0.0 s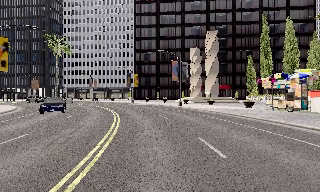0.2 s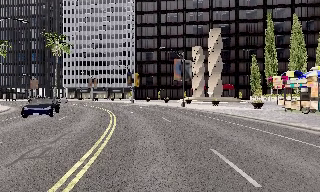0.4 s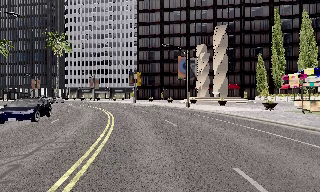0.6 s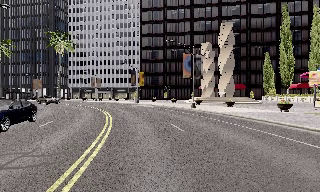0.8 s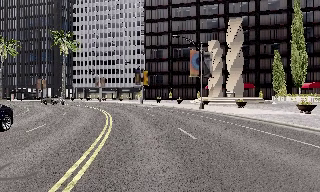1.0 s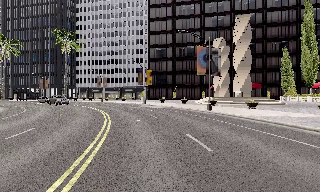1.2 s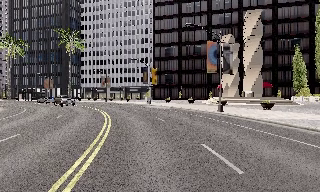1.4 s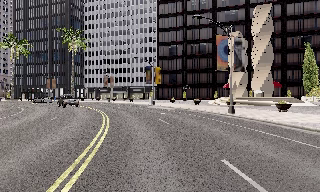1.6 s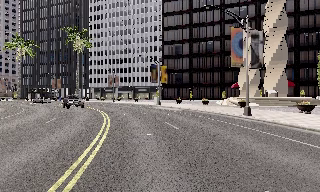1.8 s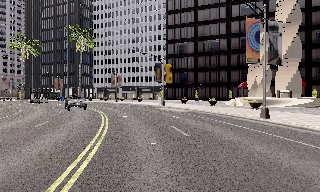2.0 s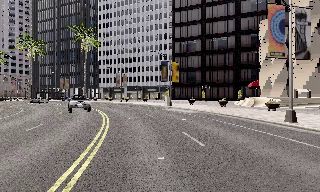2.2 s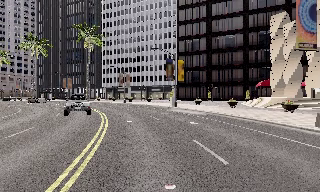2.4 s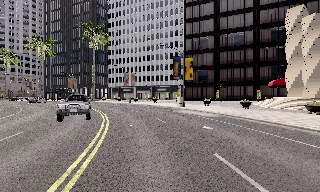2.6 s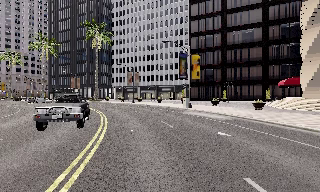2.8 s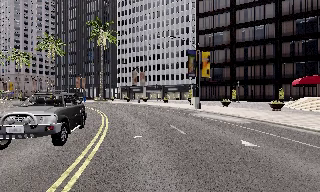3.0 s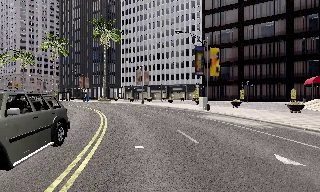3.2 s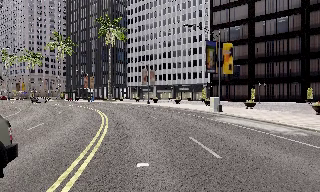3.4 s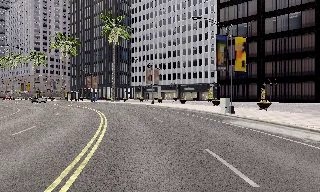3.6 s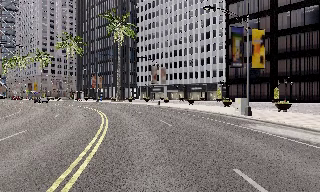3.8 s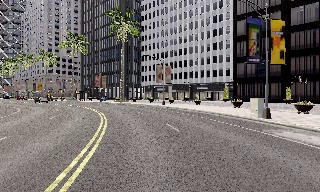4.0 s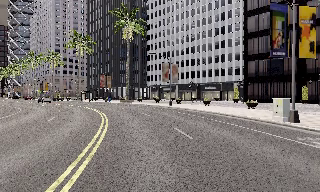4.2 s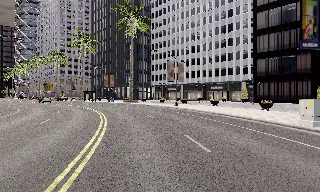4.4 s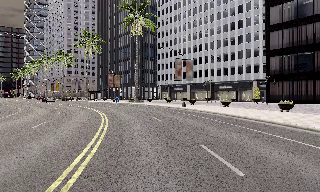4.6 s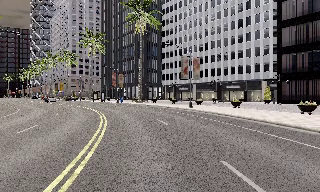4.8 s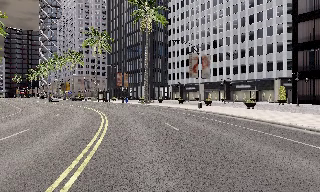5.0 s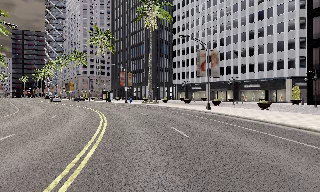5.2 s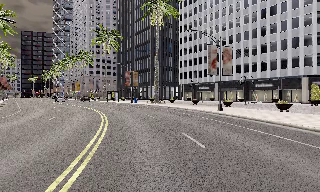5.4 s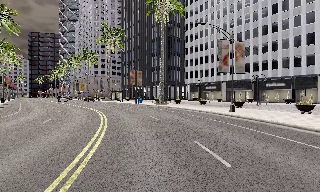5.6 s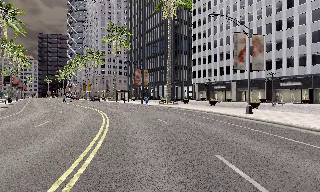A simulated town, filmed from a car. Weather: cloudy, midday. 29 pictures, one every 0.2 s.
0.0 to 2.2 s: The scene slides to the right, as the camera pans about 15 degrees to its left. It travels forward, about 14 m, so what stands in front looms larger.
2.2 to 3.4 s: The camera pans to its left, which is counterclockwise from overhead, by about 10 degrees. It travels forward, about 8 m, so what stands in front looms larger.
3.4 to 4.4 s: The camera travels forward, about 7 m, so what stands in front looms larger.
4.4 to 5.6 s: The camera pans to its left, which is counterclockwise from overhead, by about 10 degrees. It travels forward, about 8 m, so what stands in front looms larger.
The film runs forward here.
